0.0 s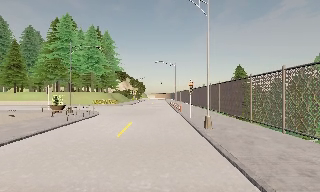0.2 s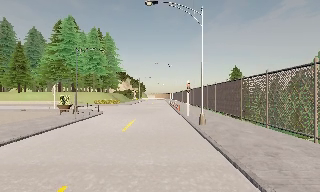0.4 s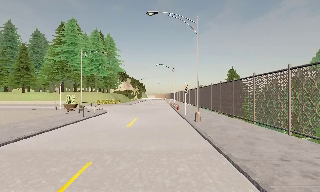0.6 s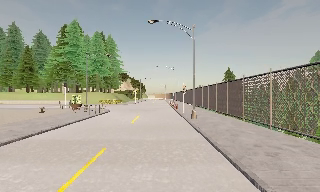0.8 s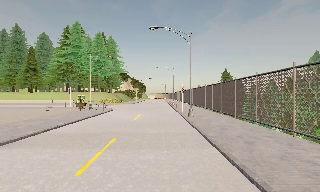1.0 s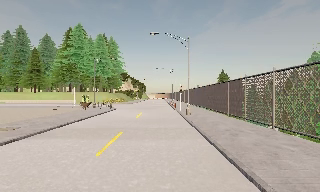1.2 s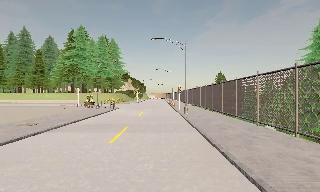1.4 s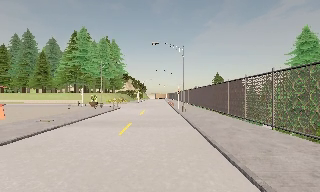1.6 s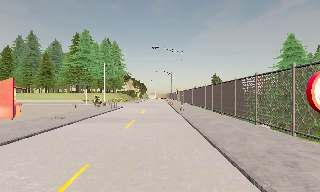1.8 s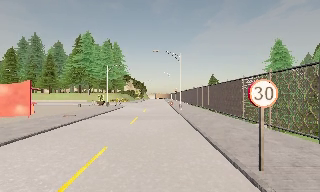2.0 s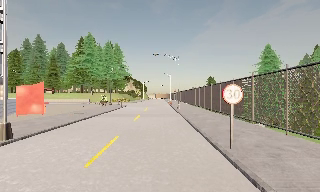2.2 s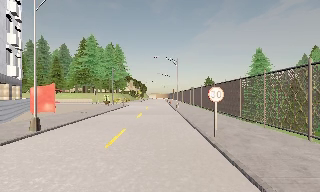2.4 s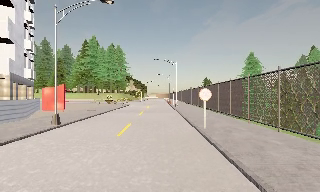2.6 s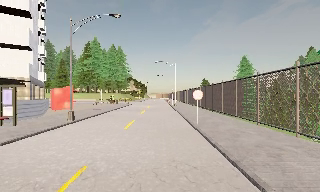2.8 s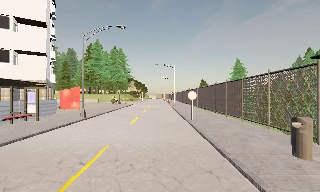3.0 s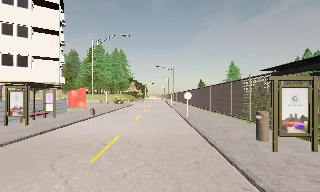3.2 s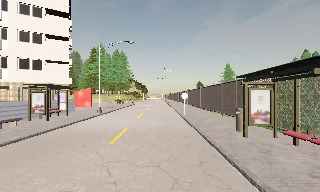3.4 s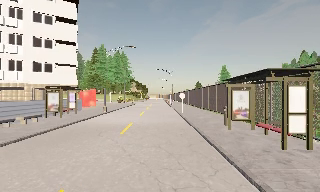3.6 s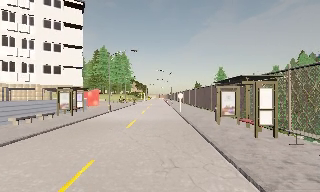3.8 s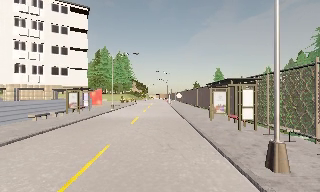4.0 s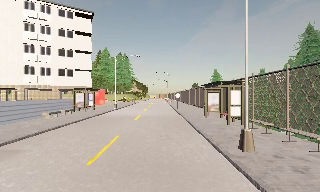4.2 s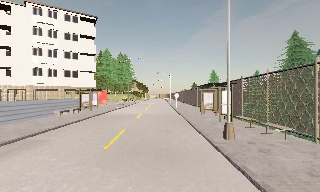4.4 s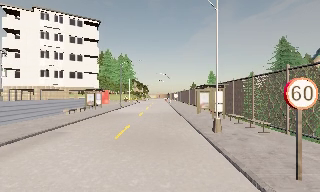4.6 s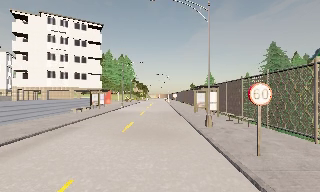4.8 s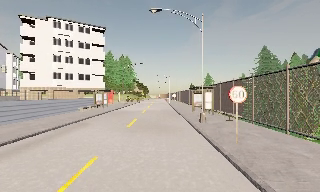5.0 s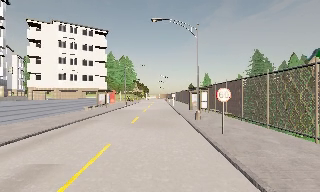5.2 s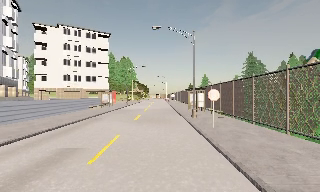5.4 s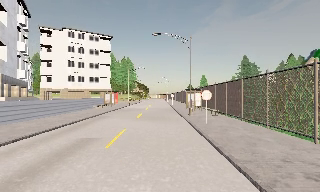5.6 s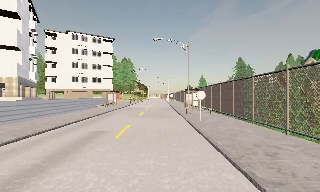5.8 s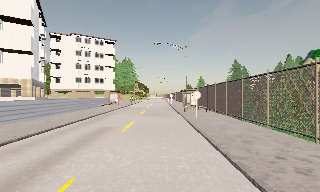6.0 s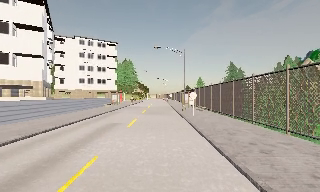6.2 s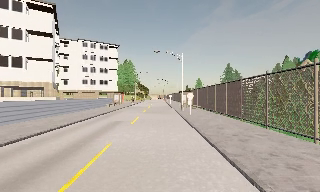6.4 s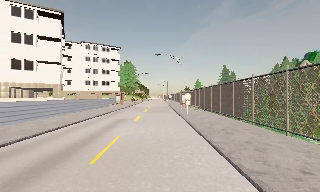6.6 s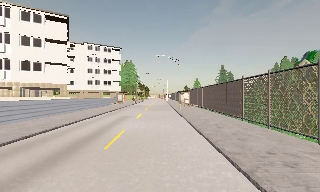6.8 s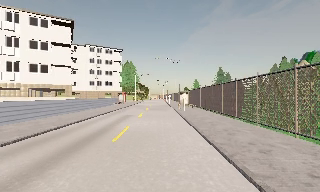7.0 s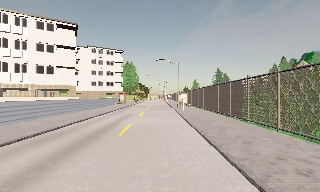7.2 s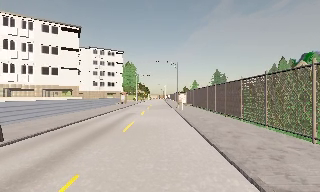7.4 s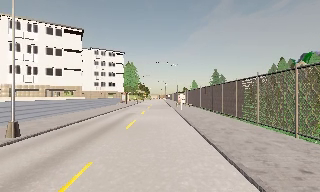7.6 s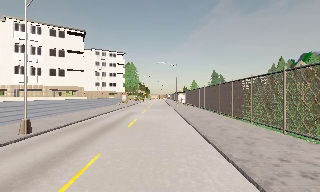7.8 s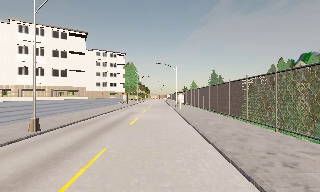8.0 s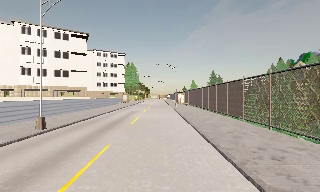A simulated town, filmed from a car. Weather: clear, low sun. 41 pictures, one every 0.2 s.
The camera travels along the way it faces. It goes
backward.
0.0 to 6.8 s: The camera travels backward, about 50 m, so what stands in front gets smaller.
6.8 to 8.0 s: The camera travels backward, about 4.5 m, so what stands in front gets smaller. It loses speed.
The film runs backward here.
